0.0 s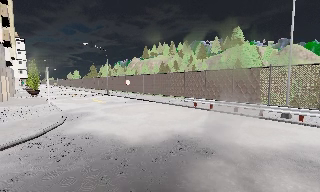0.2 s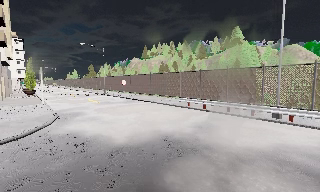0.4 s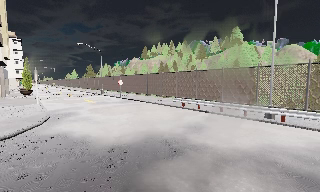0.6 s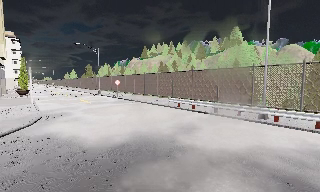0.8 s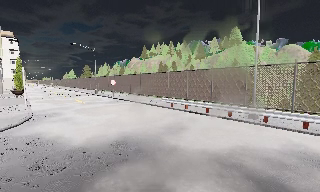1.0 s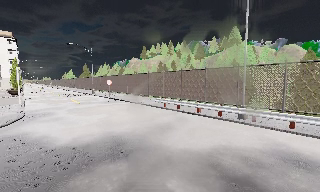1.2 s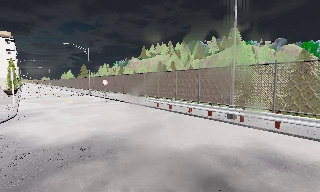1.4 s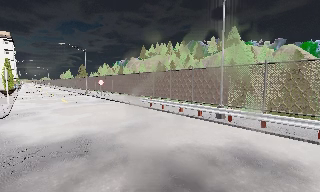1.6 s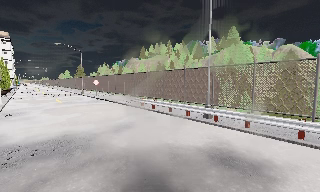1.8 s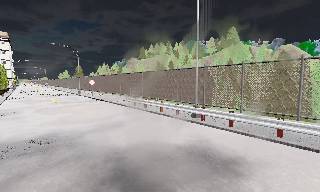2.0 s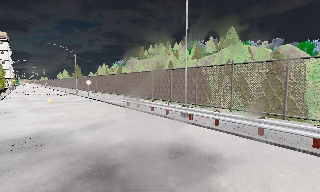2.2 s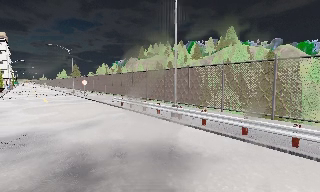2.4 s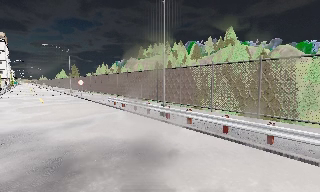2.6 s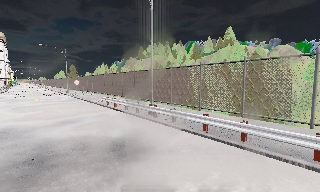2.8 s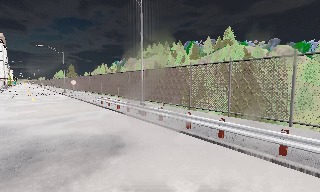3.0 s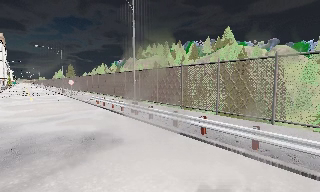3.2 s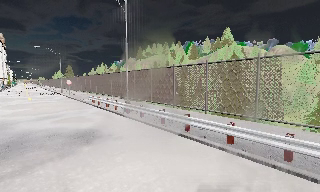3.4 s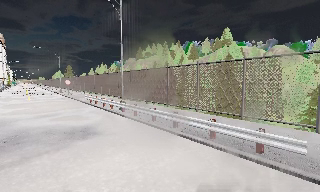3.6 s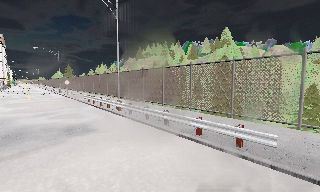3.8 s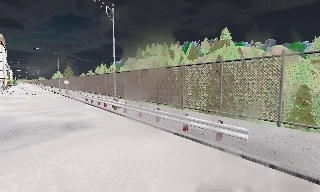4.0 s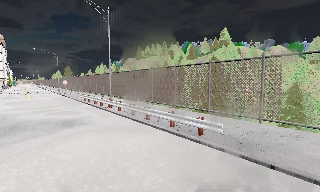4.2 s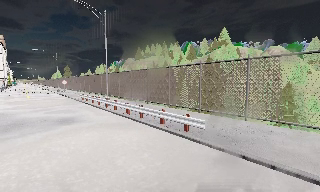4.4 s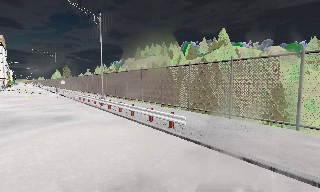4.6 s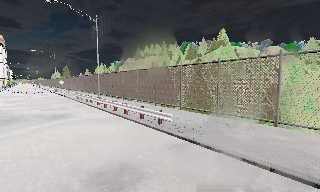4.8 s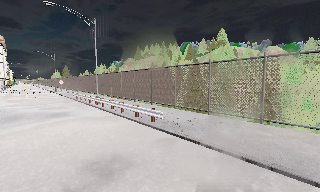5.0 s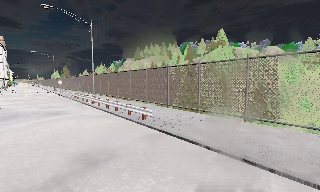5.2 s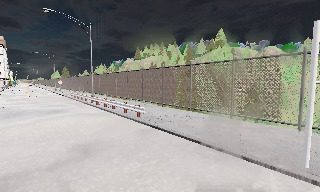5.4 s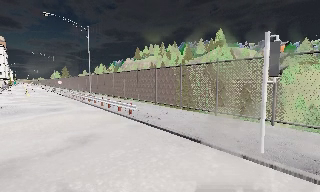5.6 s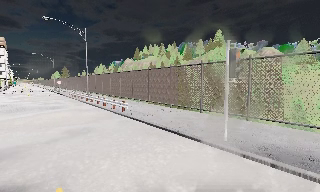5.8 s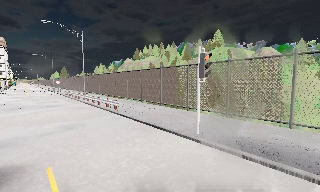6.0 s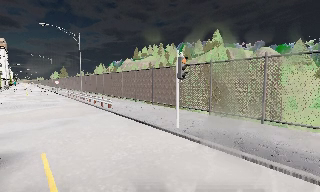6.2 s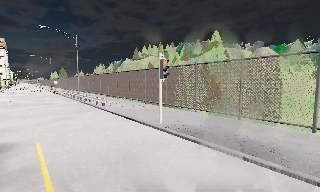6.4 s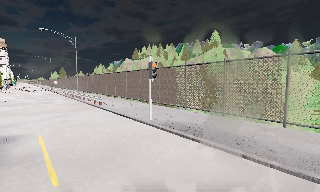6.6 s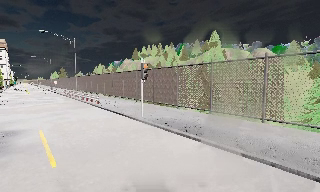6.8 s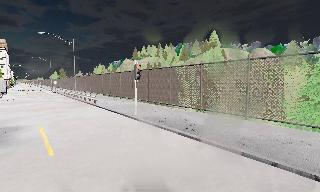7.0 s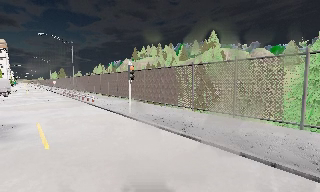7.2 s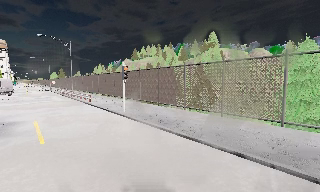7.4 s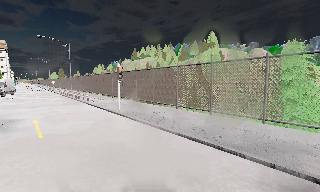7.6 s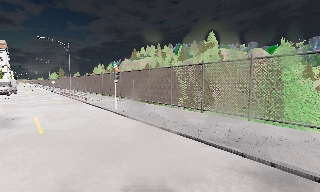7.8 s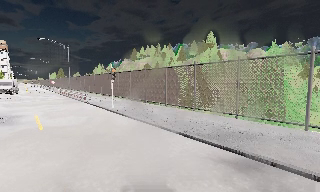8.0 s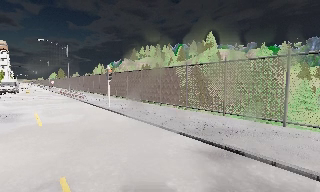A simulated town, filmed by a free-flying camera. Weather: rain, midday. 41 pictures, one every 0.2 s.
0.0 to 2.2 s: The camera travels to its right, about 6 m, so close, fixed things drift to the left.
2.2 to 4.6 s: The camera travels to its right and backward, about 8 m, so close, fixed things drift to the left.
4.6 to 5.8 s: The camera travels backward and to its right, about 5 m, so what stands in front gets smaller. It gains speed.
5.8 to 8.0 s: The camera travels backward and to its right, about 9 m, so what stands in front gets smaller.
The film runs backward here.
